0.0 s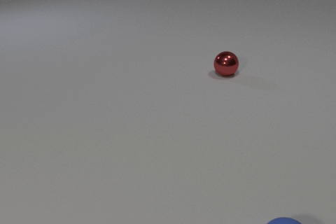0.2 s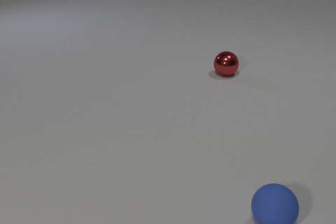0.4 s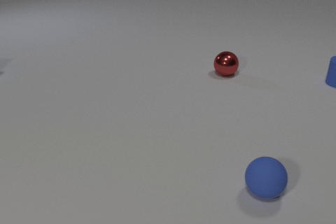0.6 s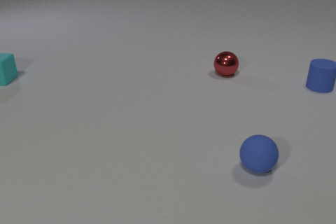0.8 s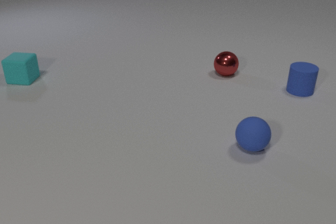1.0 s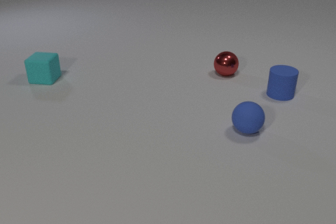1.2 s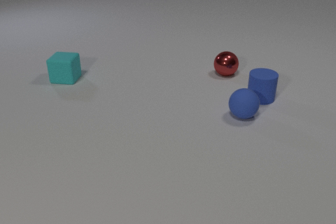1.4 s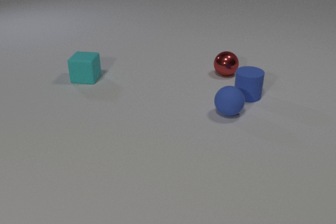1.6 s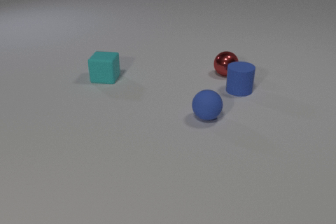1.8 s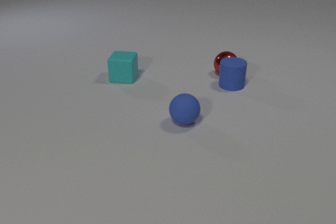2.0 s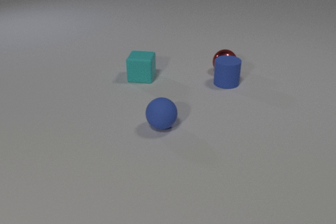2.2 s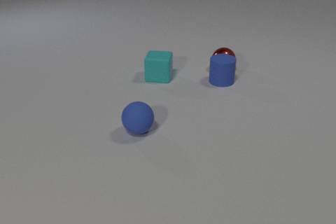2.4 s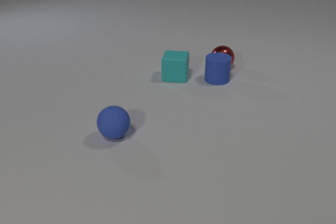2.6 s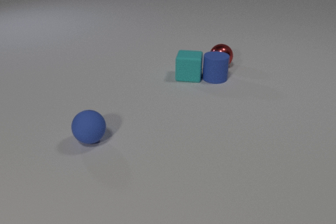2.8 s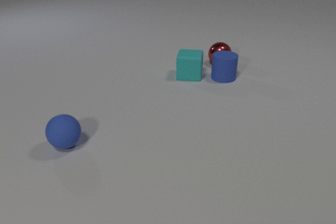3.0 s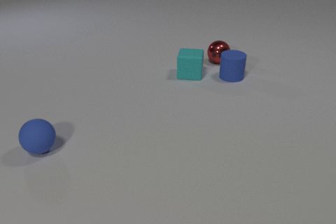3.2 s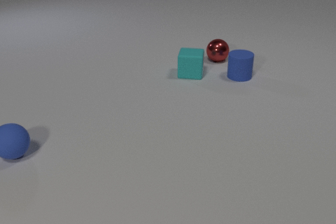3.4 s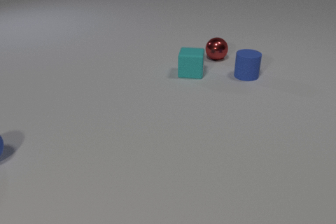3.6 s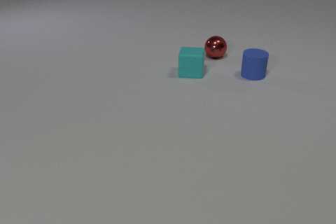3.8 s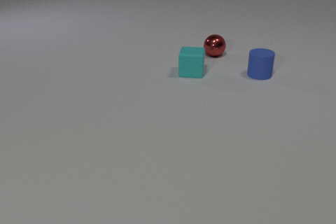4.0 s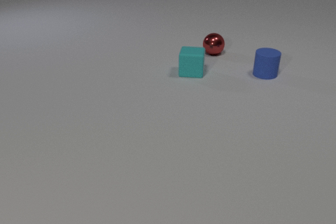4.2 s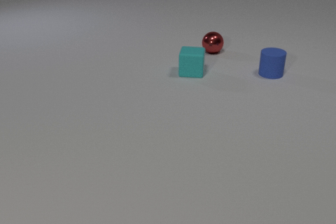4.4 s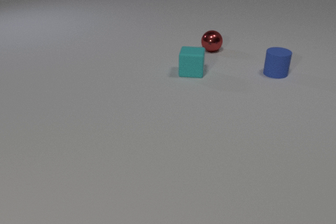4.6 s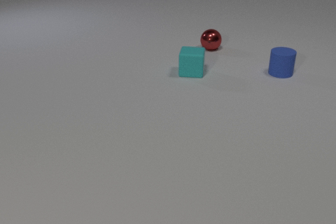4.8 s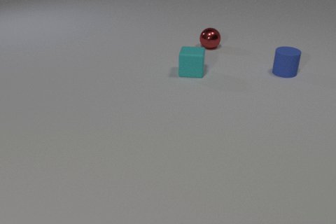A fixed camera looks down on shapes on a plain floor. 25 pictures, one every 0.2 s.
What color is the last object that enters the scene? cyan.
Are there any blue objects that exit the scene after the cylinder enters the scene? yes.
How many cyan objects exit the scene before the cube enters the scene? 0.
0.0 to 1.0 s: The blue rubber cylinder comes in at the right edge, slides to the left and toward the camera. The blue rubber sphere rolls away from the camera. The cyan rubber cube comes in at the left edge, slides to the right.
1.0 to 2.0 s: The blue rubber cylinder slides to the left. The blue rubber sphere rolls to the left. The red metal sphere rolls away from the camera. The cyan rubber cube slides to the right. The blue rubber cylinder and the blue rubber sphere collide. The blue rubber cylinder and the red metal sphere collide.
2.0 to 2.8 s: The blue rubber cylinder slides away from the camera. The blue rubber sphere rolls to the left. The red metal sphere rolls away from the camera. The cyan rubber cube slides to the right. The blue rubber cylinder and the cyan rubber cube collide.
2.8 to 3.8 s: The blue rubber cylinder slides to the right. The blue rubber sphere rolls to the left, leaves at the left edge. The red metal sphere rolls away from the camera. The cyan rubber cube slides away from the camera.
3.8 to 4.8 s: The blue rubber cylinder slides to the right and away from the camera. The red metal sphere rolls away from the camera.
